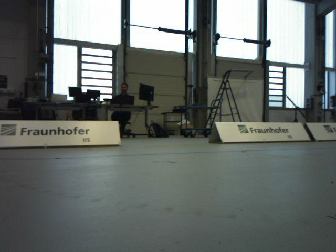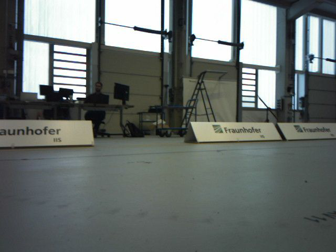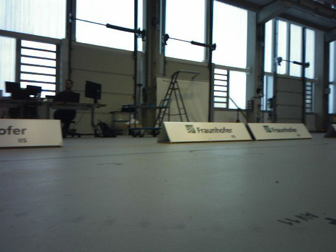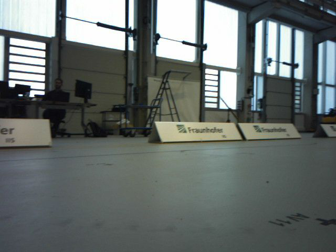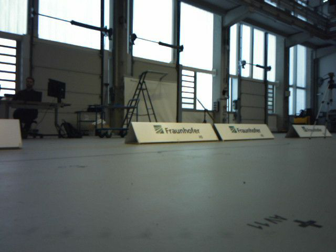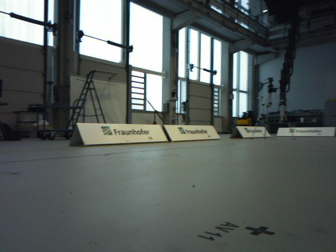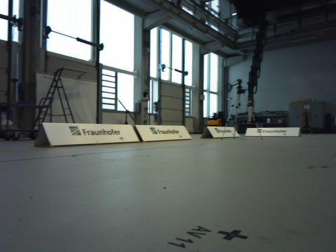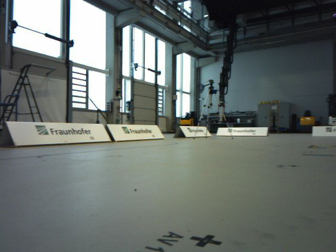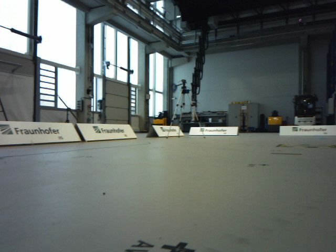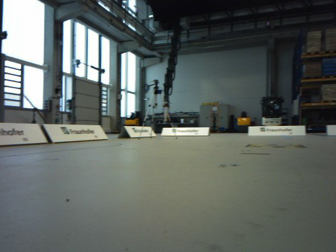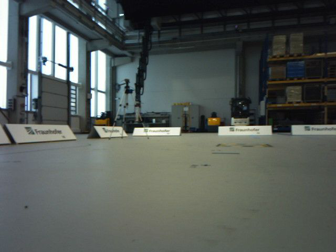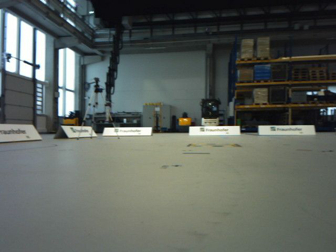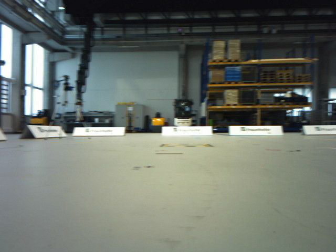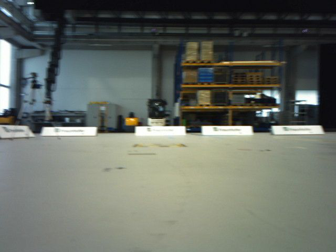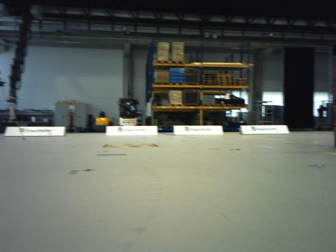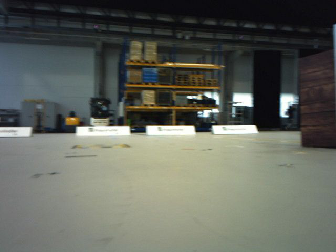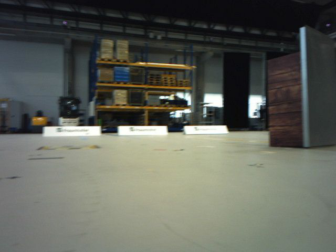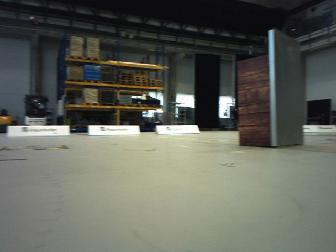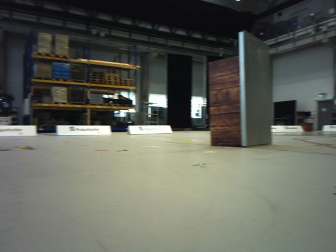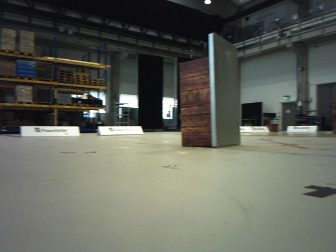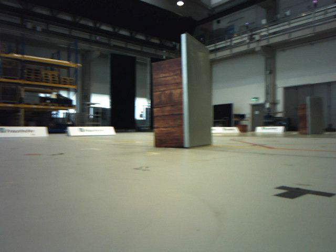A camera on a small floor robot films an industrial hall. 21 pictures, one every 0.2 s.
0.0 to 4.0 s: The camera swings to its right by about 110 degrees, and the scene slides to the left. It travels forward, about 0.7 m.
The film runs forward here.
